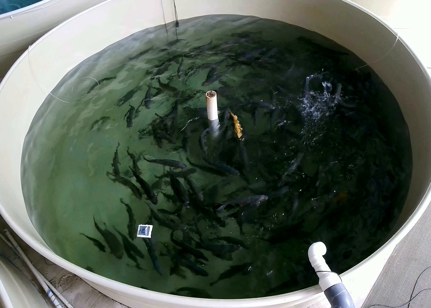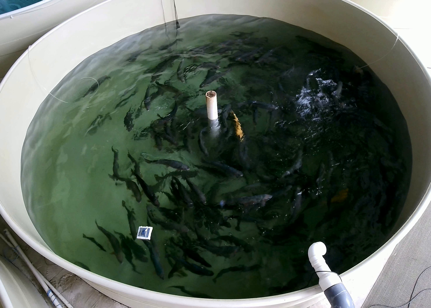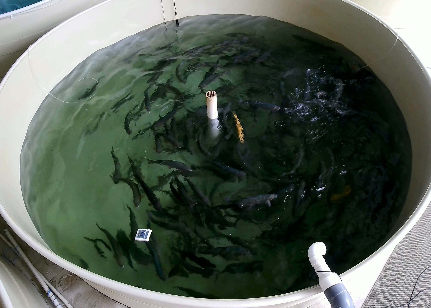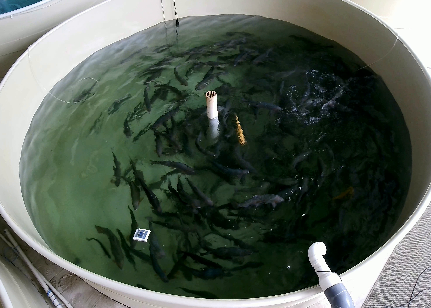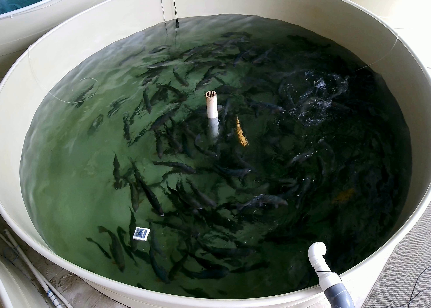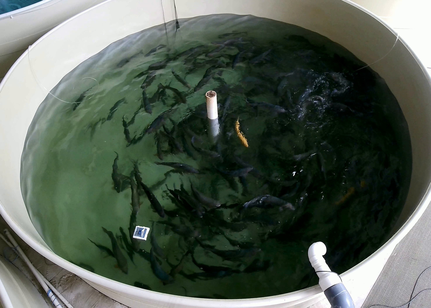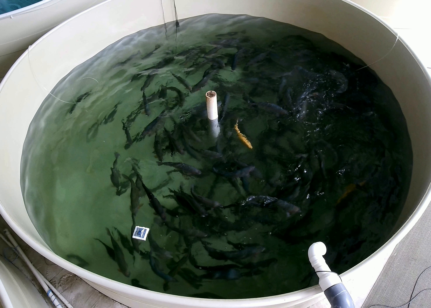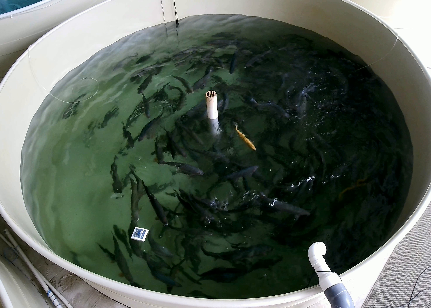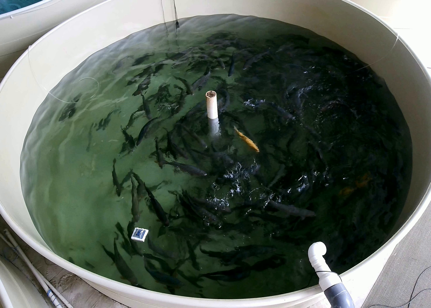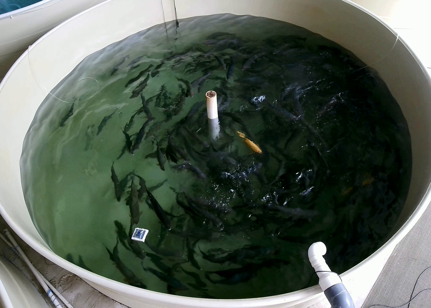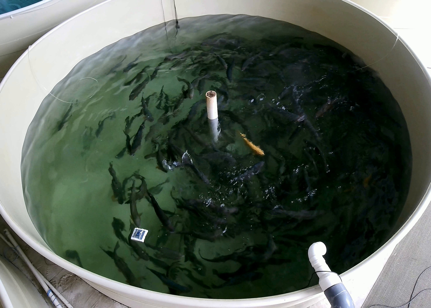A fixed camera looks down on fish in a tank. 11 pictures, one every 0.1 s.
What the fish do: Weak feeding.
